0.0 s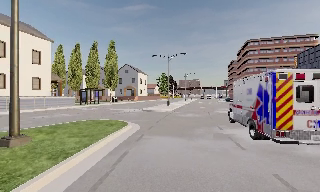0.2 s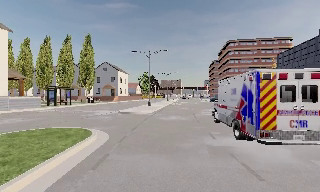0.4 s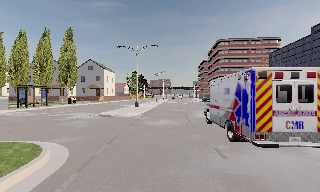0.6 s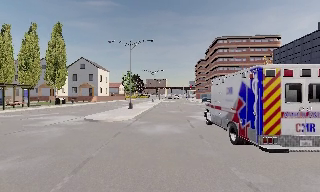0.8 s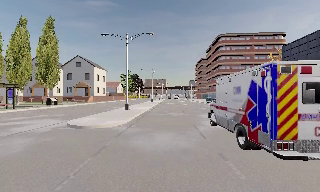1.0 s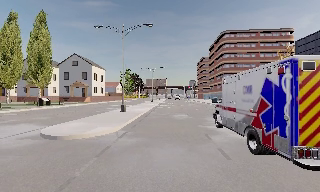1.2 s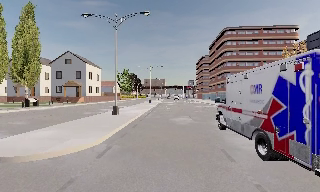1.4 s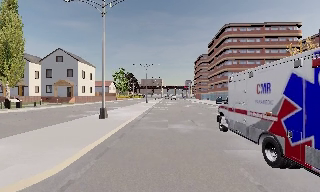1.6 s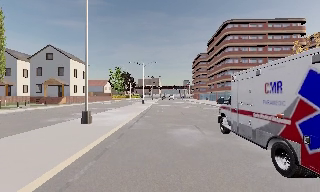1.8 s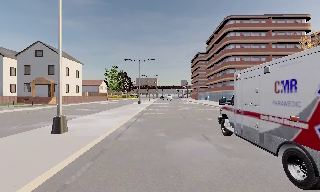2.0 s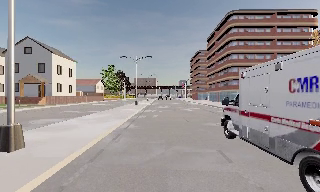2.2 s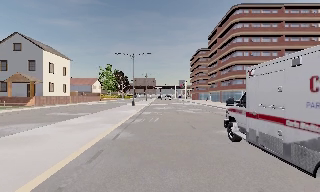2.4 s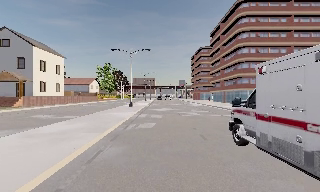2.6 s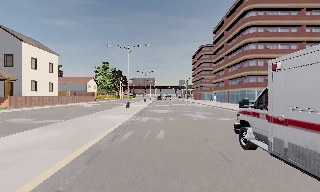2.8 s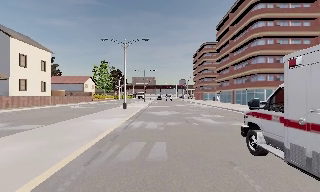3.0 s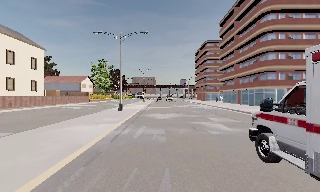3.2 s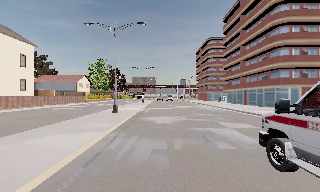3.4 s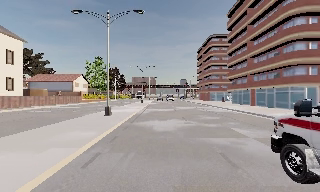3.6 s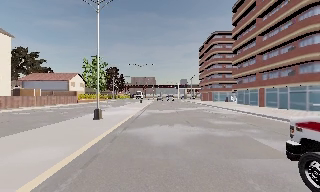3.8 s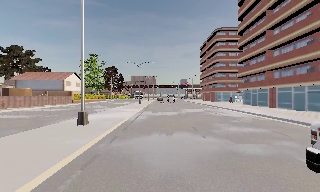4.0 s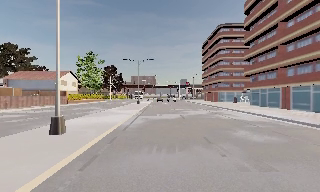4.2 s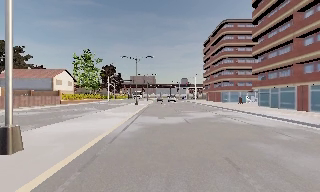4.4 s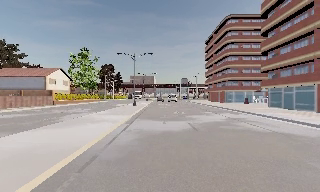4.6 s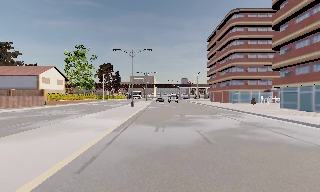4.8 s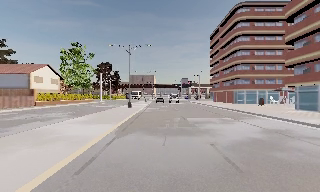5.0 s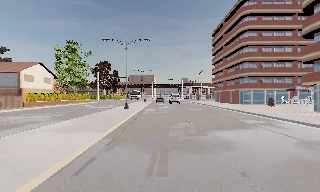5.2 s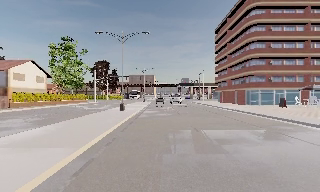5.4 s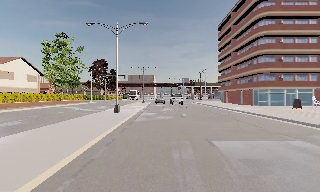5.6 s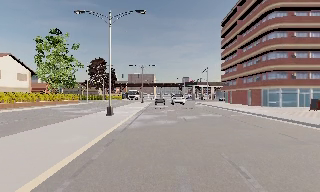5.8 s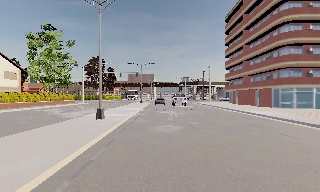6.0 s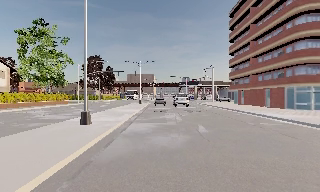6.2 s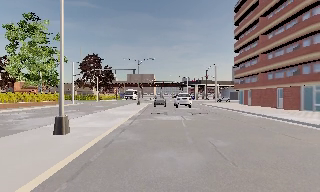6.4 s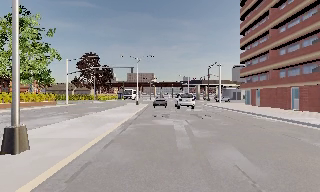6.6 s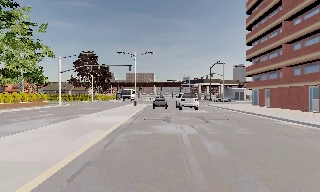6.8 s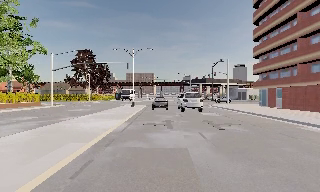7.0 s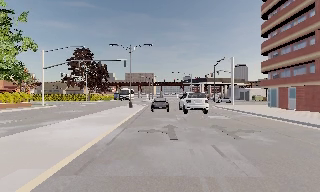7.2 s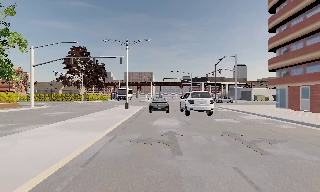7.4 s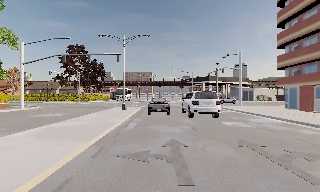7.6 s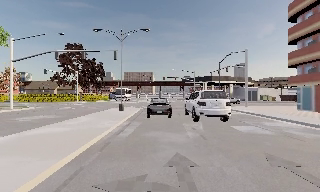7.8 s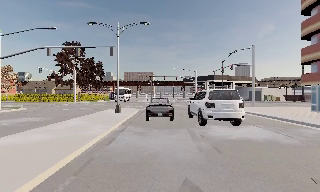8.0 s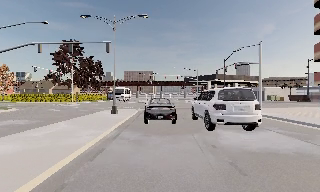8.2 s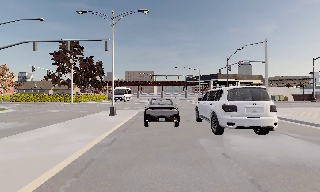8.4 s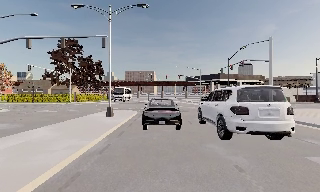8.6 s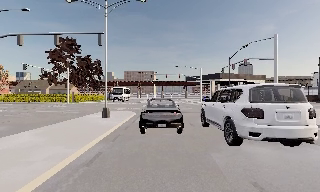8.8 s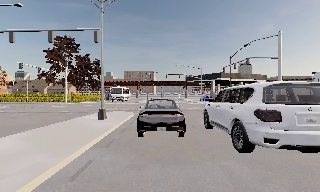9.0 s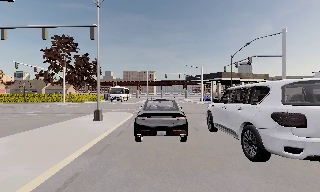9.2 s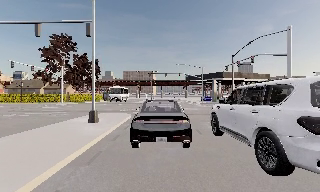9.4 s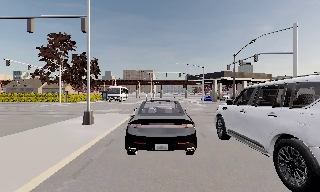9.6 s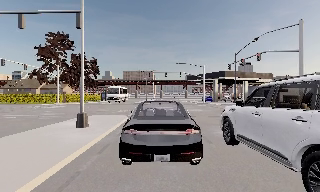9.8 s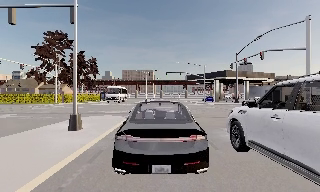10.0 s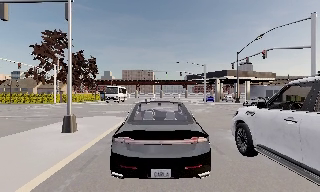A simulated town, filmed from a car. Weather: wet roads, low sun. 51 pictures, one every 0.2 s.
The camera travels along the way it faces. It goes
forward.
0.0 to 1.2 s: The camera pans to its right, which is clockwise from overhead, by about 10 degrees. It travels forward, about 12 m, so what stands in front looms larger.
1.2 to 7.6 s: The camera travels forward, about 65 m, so what stands in front looms larger.
7.6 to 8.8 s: The camera travels forward, about 6 m, so what stands in front looms larger. It loses speed.
8.8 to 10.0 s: The camera travels forward, about 3.5 m, so what stands in front looms larger.
The film runs forward here.
